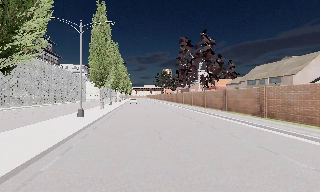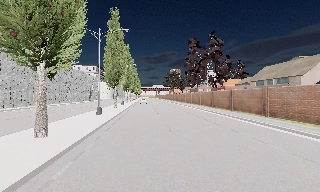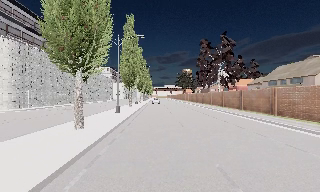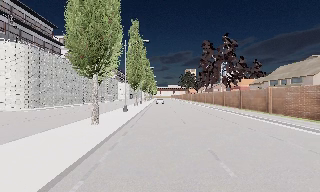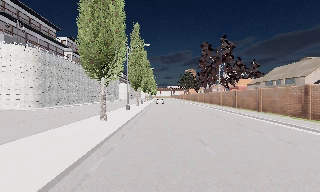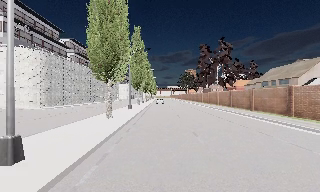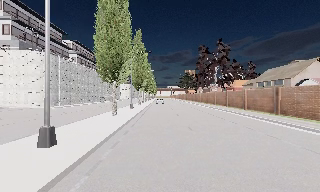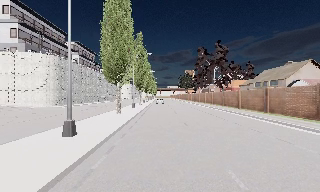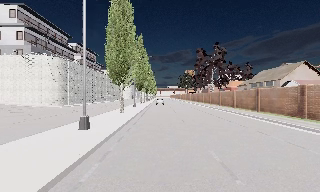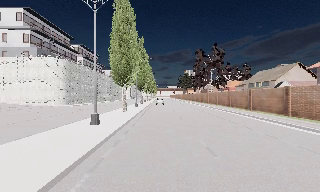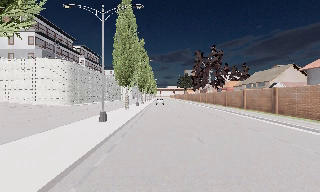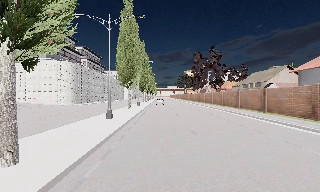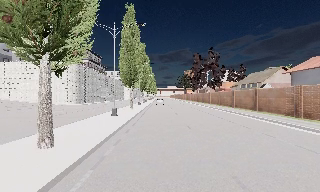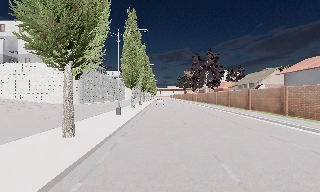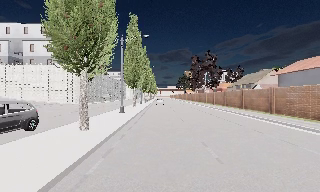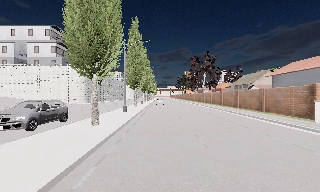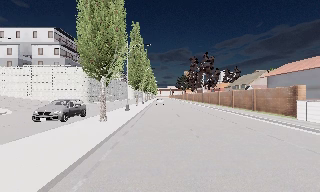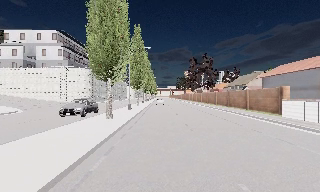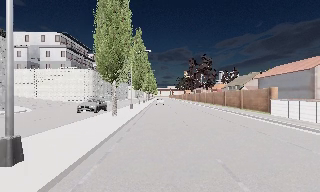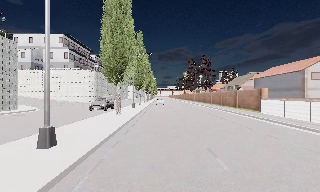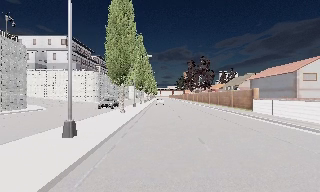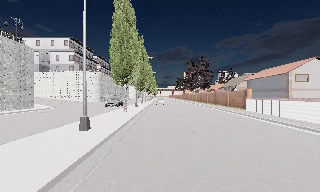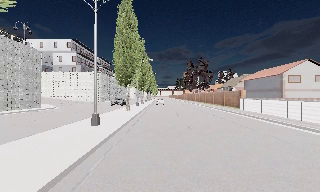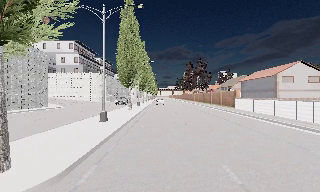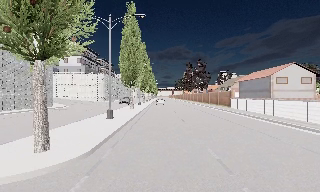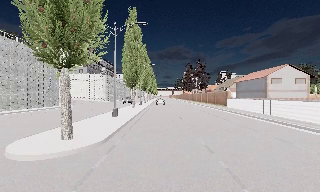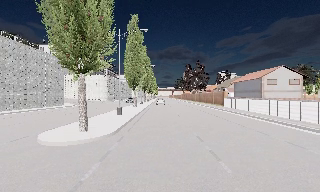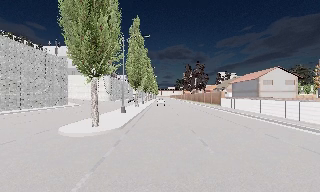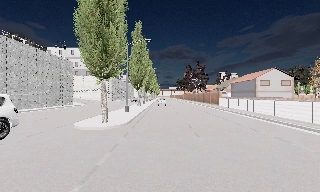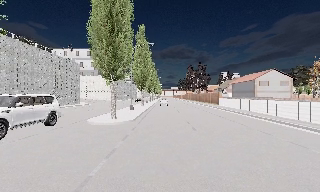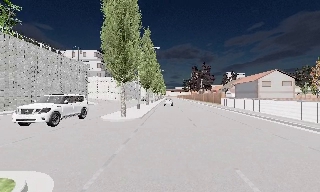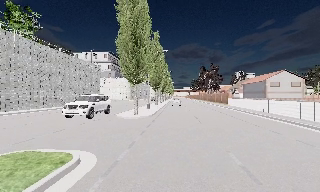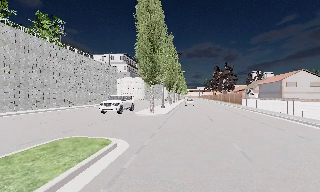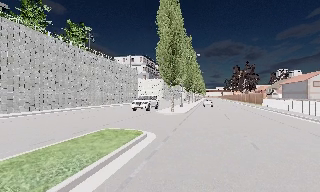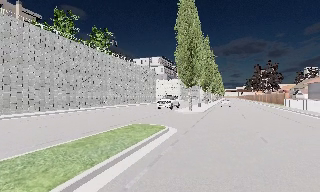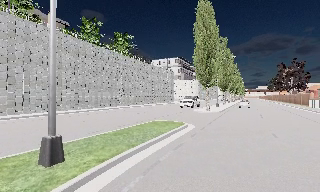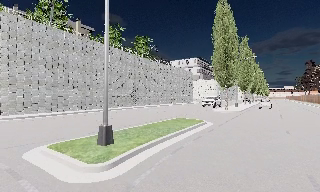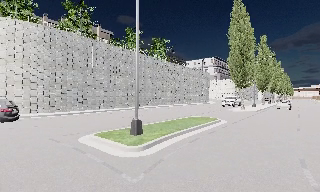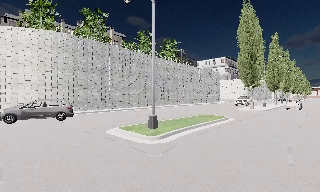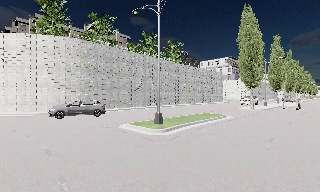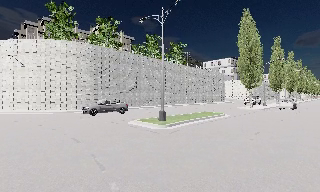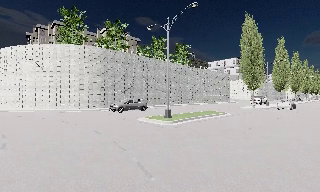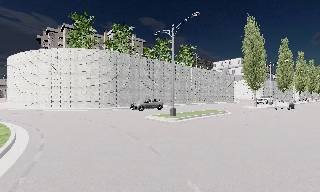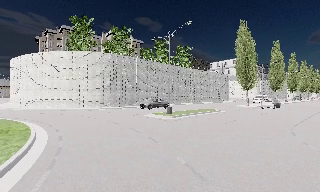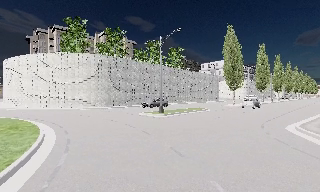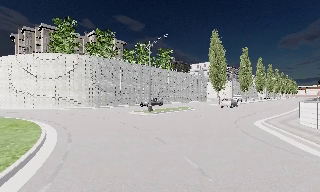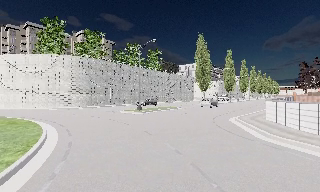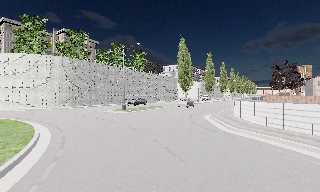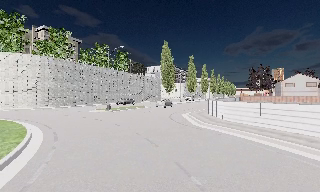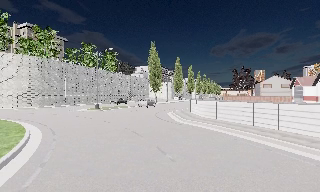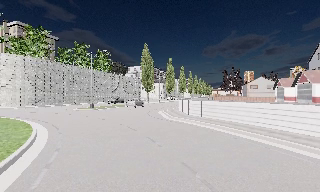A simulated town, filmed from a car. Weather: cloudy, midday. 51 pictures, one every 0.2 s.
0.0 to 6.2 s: The scene slides to the right, as the camera pans about 15 degrees to its left. It travels backward, about 45 m, so what stands in front gets smaller.
6.2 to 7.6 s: The camera swings to its left by about 40 degrees, and the scene slides to the right. It travels backward, about 10 m.
7.6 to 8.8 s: The camera travels backward, about 8 m, so what stands in front gets smaller.
8.8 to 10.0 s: The camera pans to its right, which is clockwise from overhead, by about 25 degrees. It travels backward, about 8 m, so what stands in front gets smaller.
The film runs backward here.
